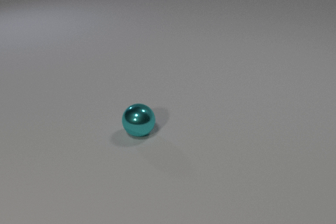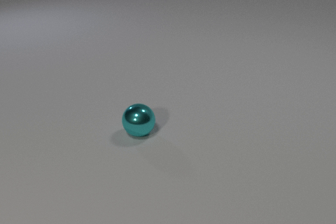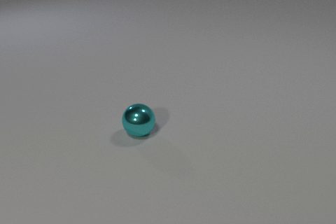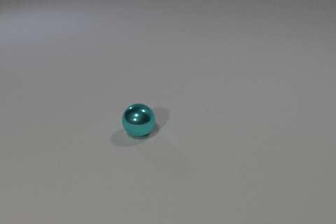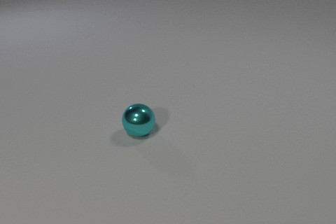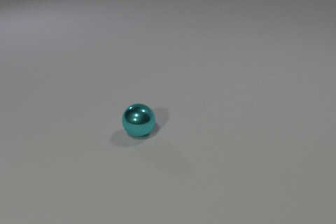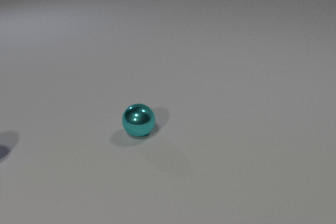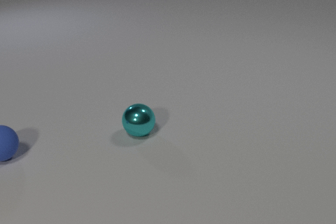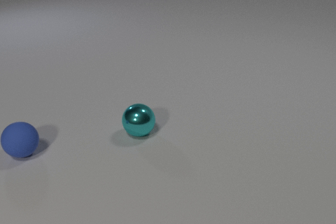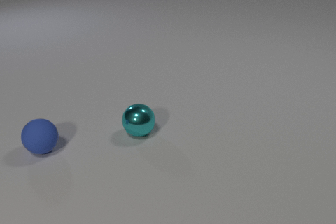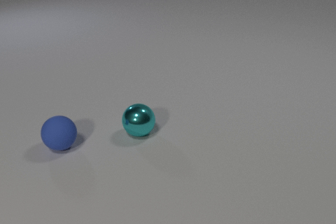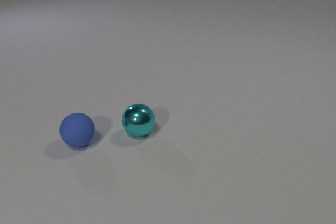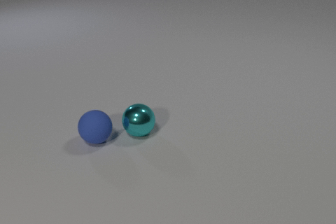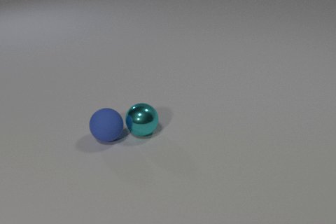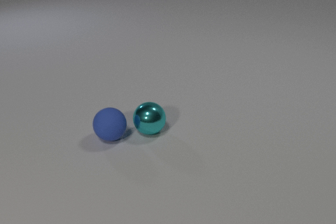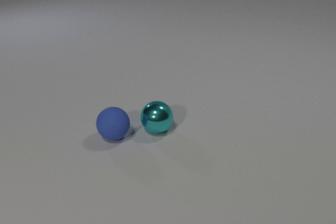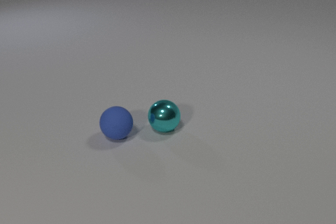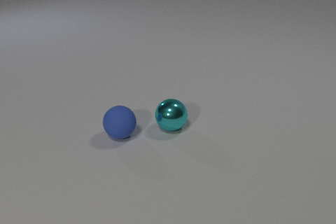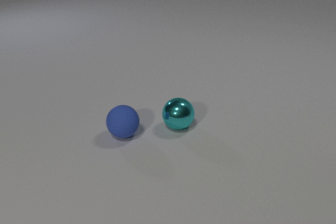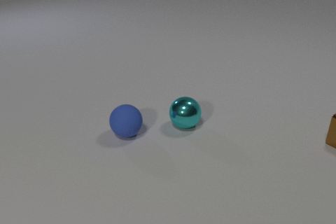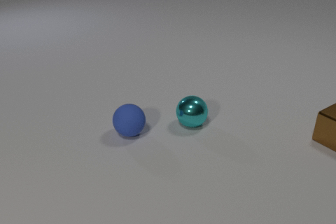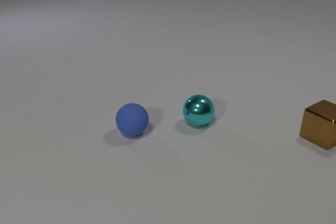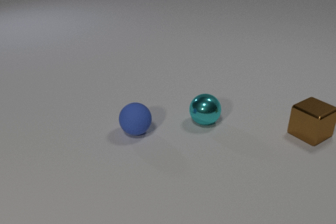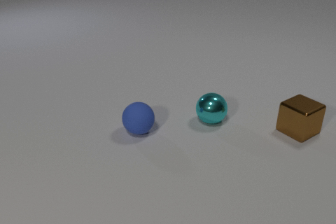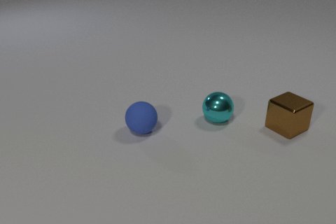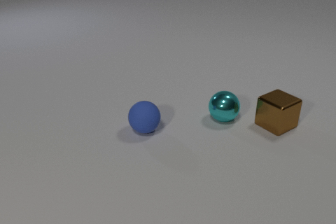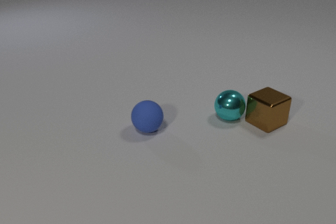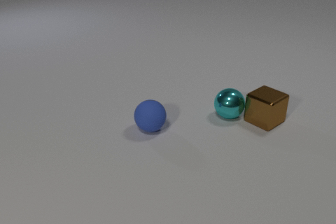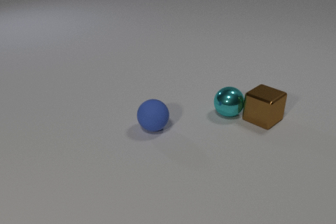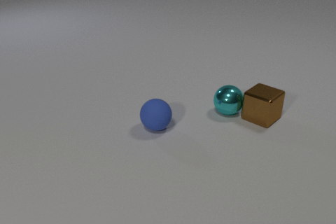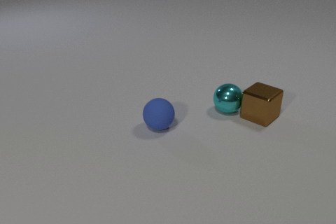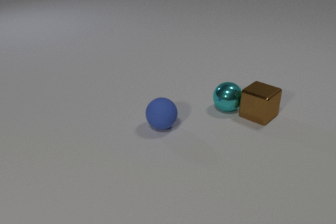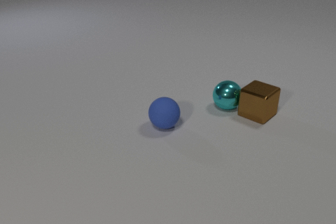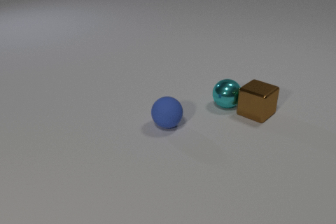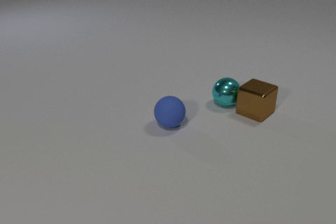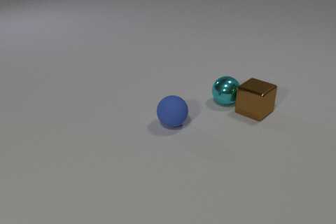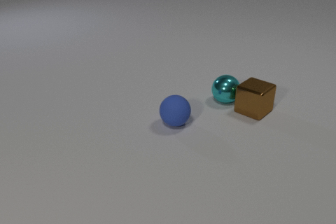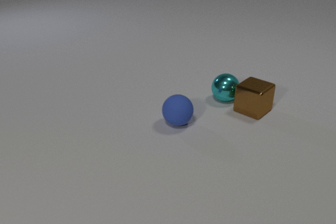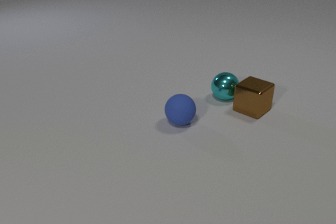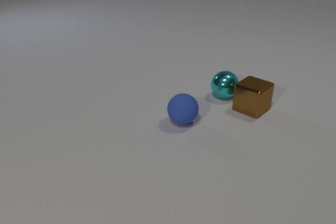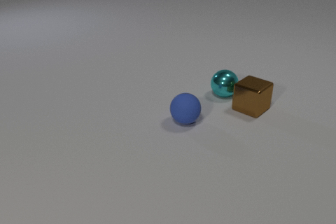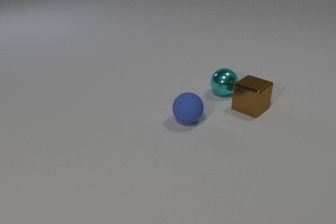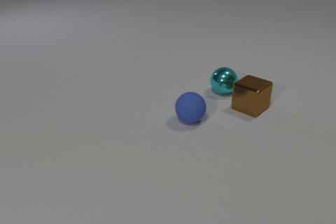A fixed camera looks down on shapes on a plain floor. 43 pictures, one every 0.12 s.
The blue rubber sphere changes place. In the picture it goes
to the right.
The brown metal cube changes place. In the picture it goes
to the left.
0.00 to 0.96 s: The blue rubber sphere comes in at the left edge, rolls to the right.
0.96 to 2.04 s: The blue rubber sphere rolls to the right. The cyan metal sphere rolls to the right. The blue rubber sphere and the cyan metal sphere collide.
2.04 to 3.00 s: The blue rubber sphere rolls to the right. The cyan metal sphere rolls to the right and away from the camera. The brown metal cube comes in at the right edge, slides to the left.
3.00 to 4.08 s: The blue rubber sphere rolls to the right. The cyan metal sphere rolls away from the camera. The brown metal cube slides to the left and away from the camera. The cyan metal sphere and the brown metal cube collide.
4.08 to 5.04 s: The blue rubber sphere rolls to the right and away from the camera. The cyan metal sphere rolls away from the camera. The brown metal cube slides away from the camera.
What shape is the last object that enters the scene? cube.
Are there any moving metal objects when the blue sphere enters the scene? no.
Are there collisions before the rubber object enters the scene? no.
